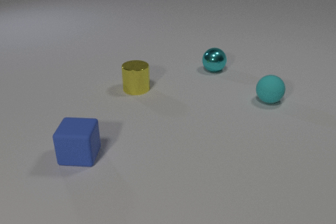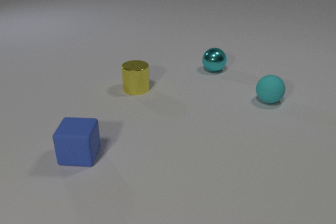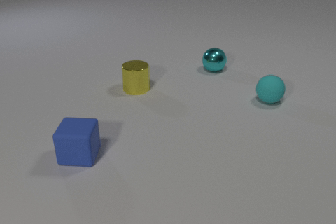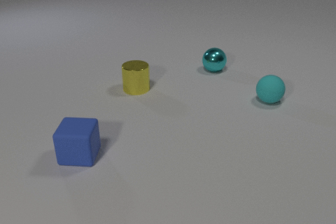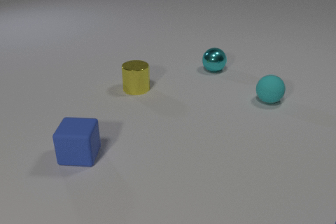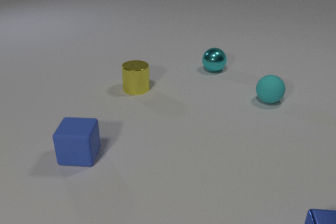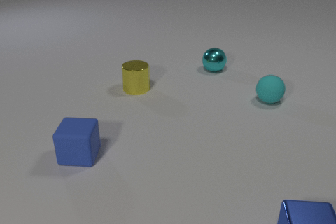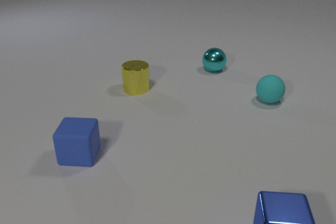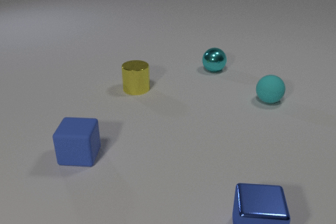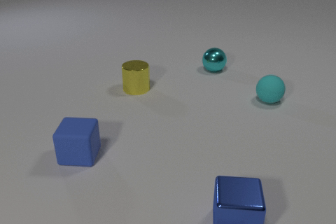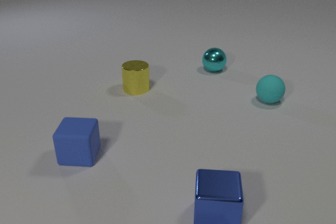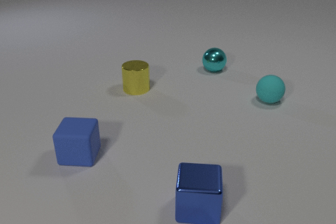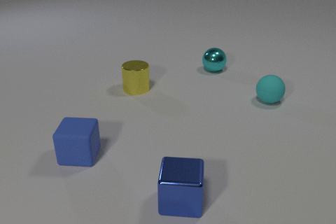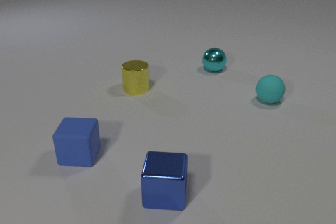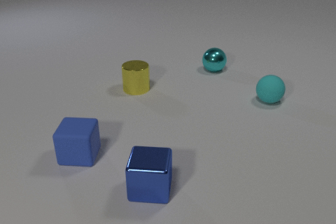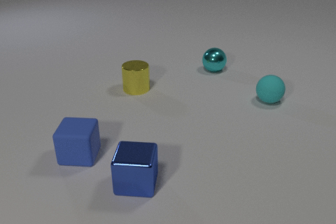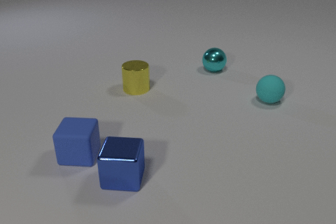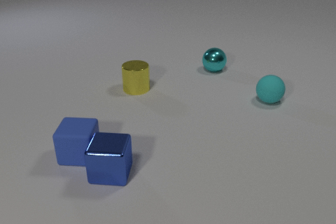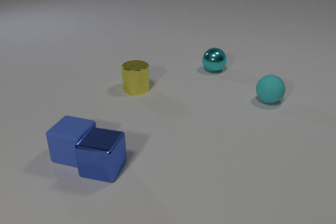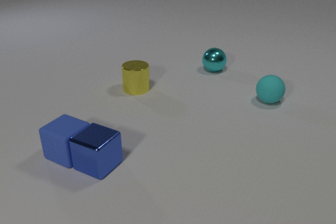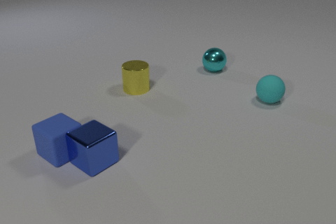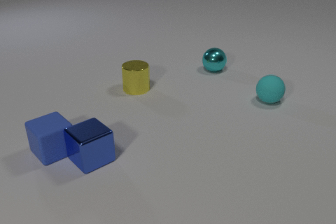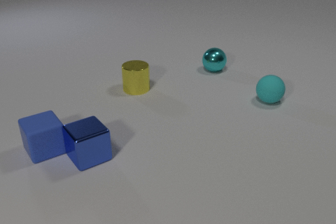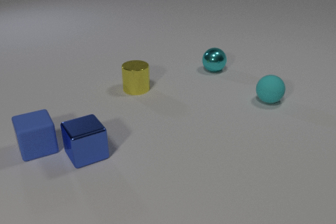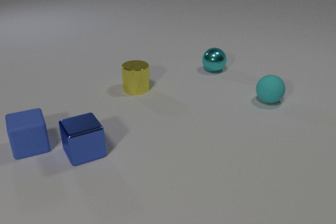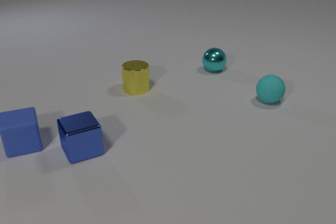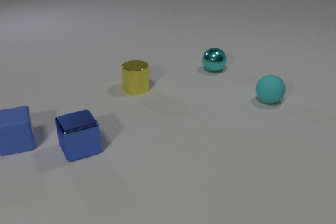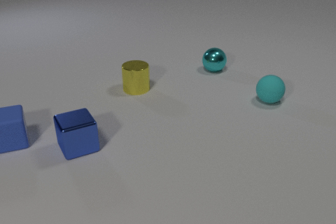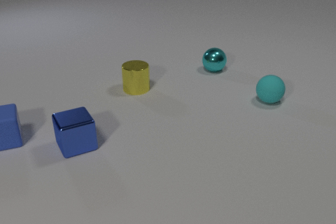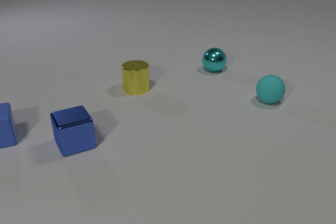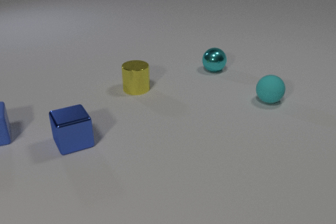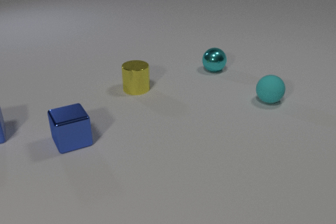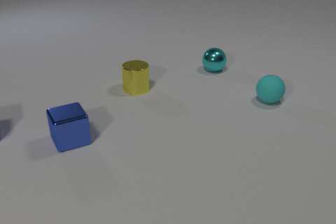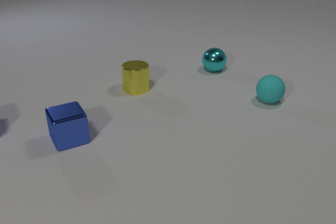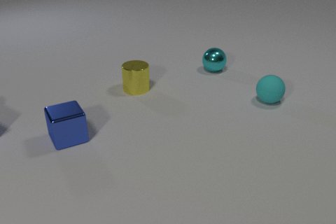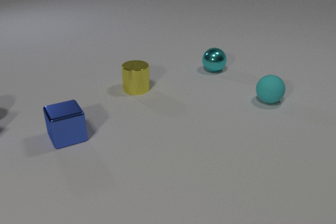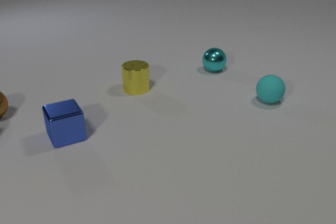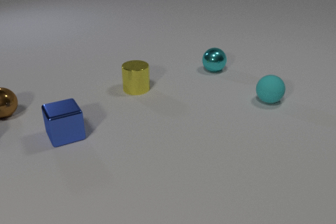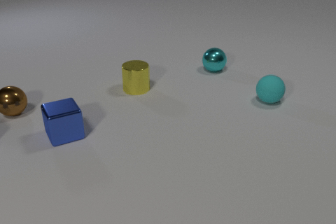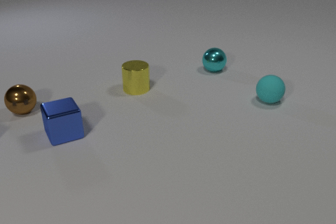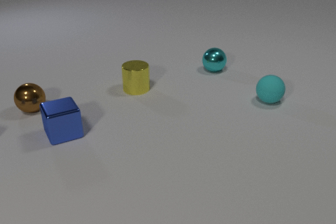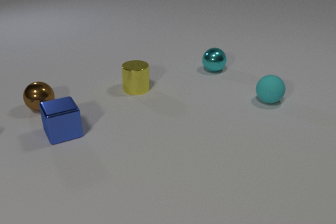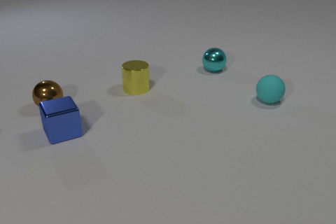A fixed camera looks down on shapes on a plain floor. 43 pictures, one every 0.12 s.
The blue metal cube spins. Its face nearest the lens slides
to the left.
The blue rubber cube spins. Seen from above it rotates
clockwise.
0.00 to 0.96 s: The blue metal cube comes in at the bottom edge, slides to the left.
0.96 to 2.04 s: The blue metal cube slides to the left and away from the camera. The blue metal cube and the blue rubber cube collide.
2.04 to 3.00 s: The blue metal cube slides away from the camera and to the left, spins so that its near face slides to the left, clockwise seen from above. The blue rubber cube slides to the left and away from the camera, spins clockwise seen from above by about 60 degrees, its near face sliding to the left.
3.00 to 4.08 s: The blue metal cube slides away from the camera and to the left. The blue rubber cube slides to the left and away from the camera, leaves at the left edge.
4.08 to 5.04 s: The blue metal cube slides away from the camera. The brown metal sphere comes in at the left edge, rolls to the right.
How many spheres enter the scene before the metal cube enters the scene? 0.
What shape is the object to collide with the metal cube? cube.
Are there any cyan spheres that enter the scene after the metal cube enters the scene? no.
